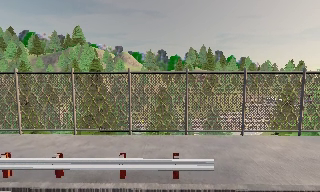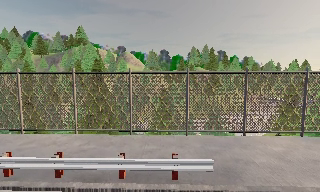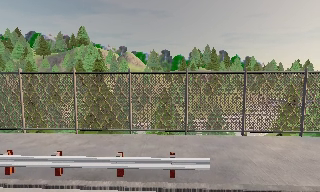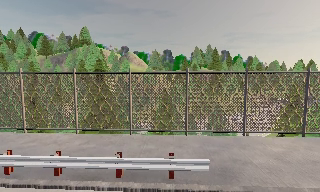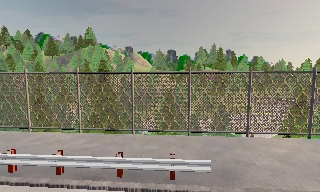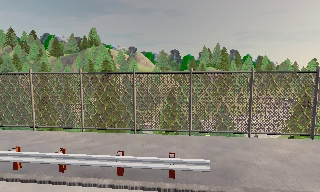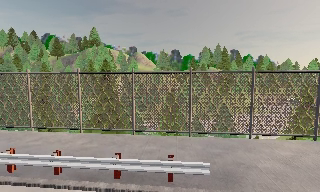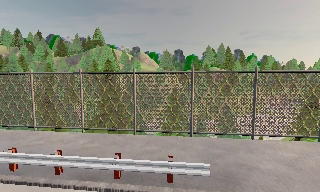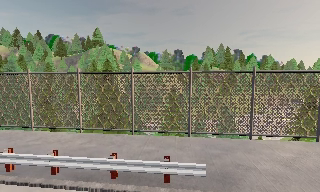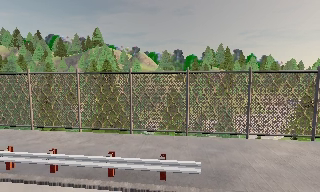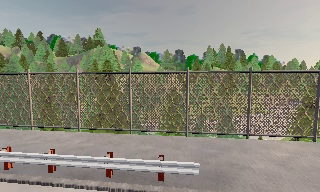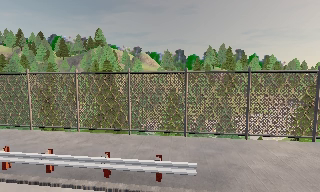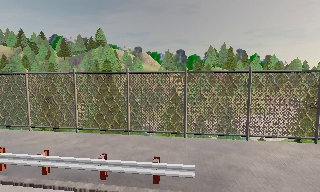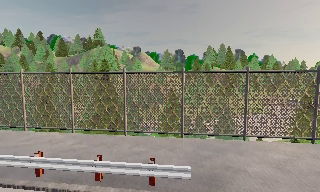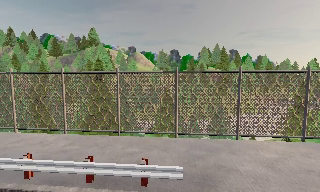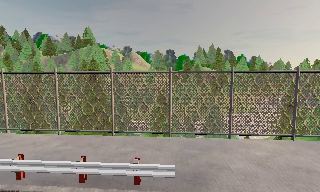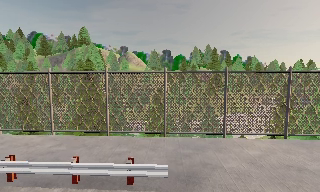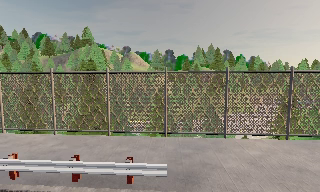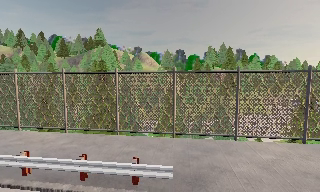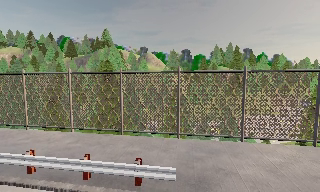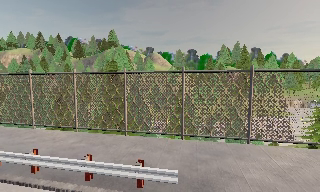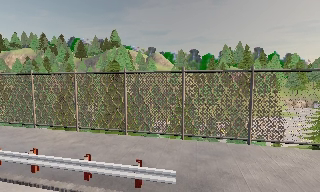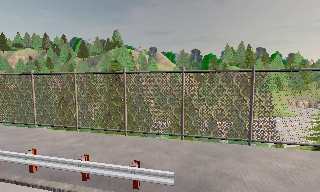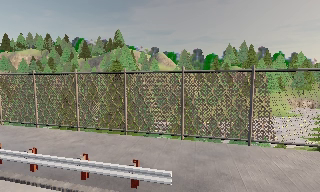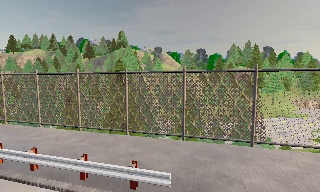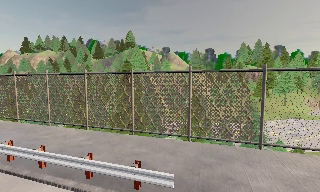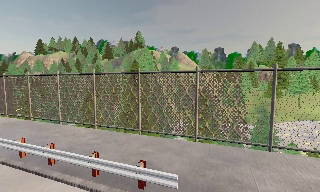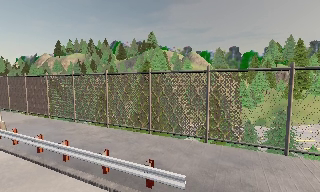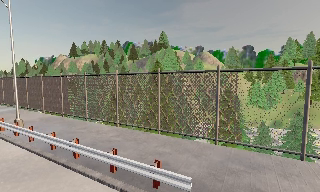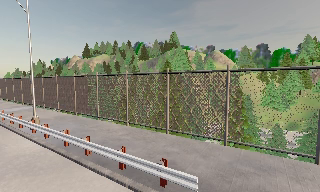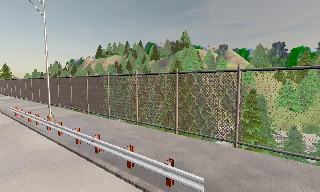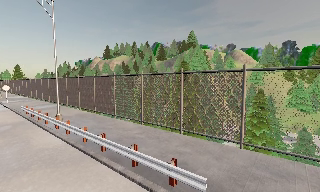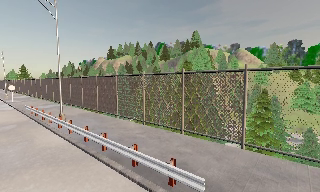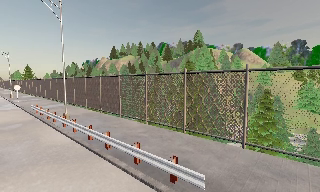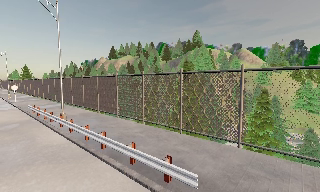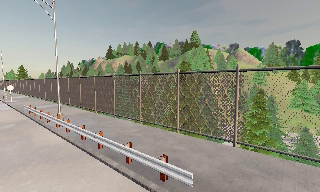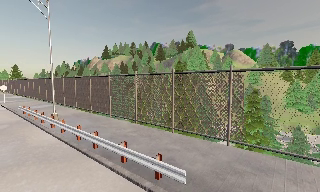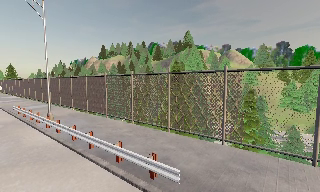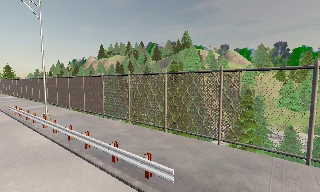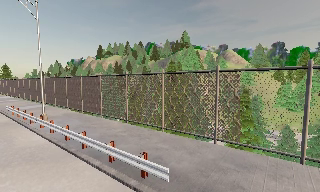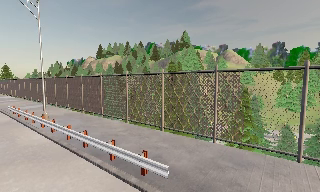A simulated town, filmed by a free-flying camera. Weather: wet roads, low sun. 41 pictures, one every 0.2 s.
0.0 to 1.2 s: The camera travels to its right, about 0.5 m.
1.2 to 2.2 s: The camera shifts only a little, or ends up much as it began.
2.2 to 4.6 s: The camera travels to its right, about 1 m.
4.6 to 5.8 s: The scene slides to the right, as the camera pans about 20 degrees to its left. It travels to its right, about 0.5 m.
5.8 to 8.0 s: The camera travels to its right and backward, about 1 m.
The film runs backward here.
